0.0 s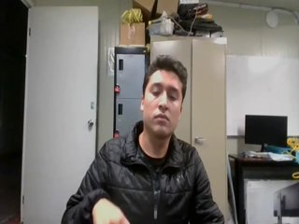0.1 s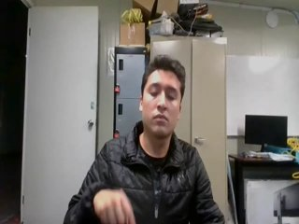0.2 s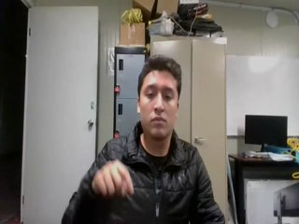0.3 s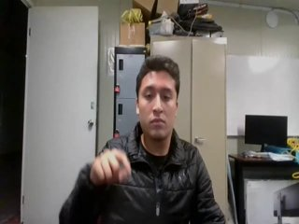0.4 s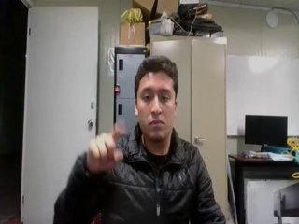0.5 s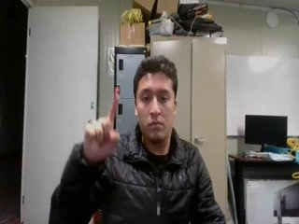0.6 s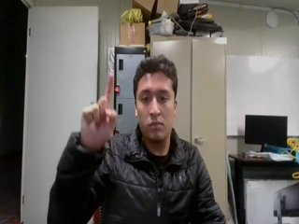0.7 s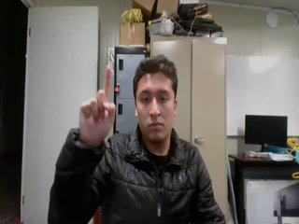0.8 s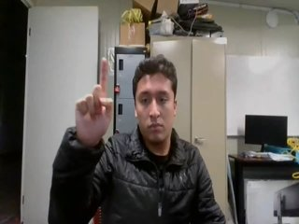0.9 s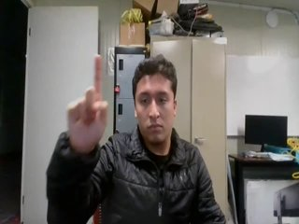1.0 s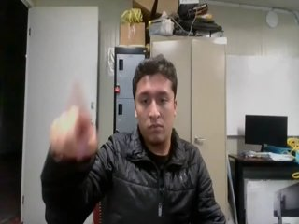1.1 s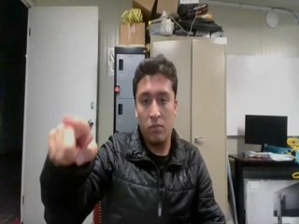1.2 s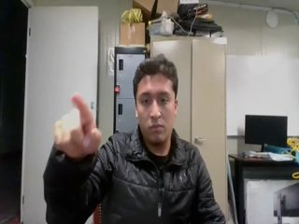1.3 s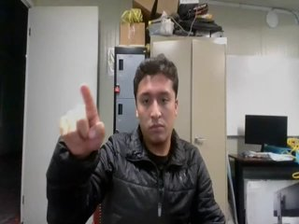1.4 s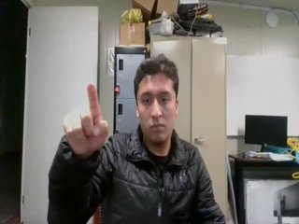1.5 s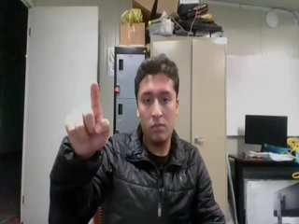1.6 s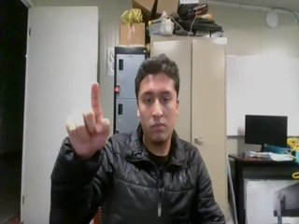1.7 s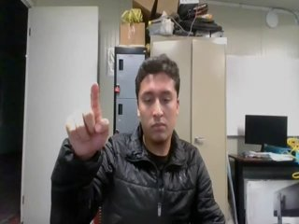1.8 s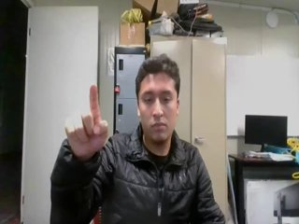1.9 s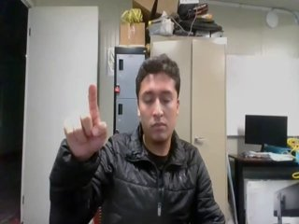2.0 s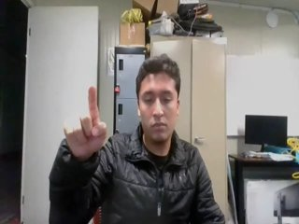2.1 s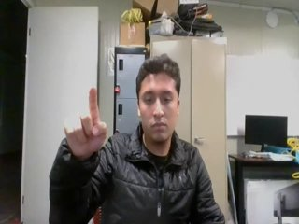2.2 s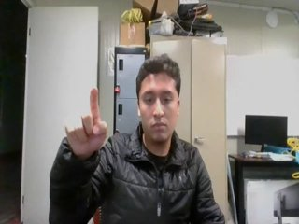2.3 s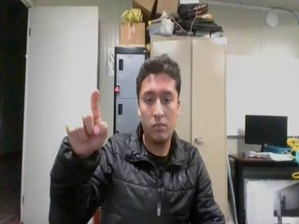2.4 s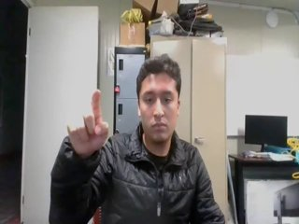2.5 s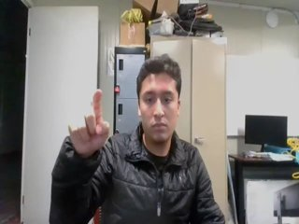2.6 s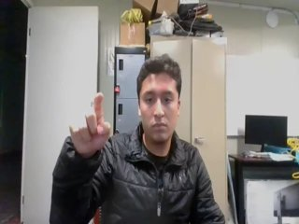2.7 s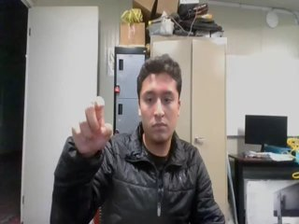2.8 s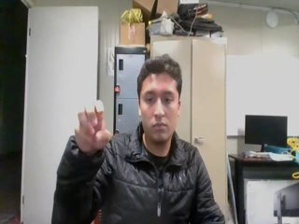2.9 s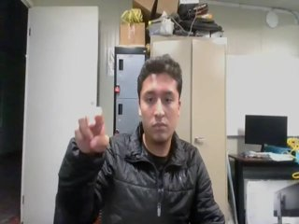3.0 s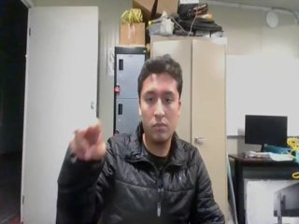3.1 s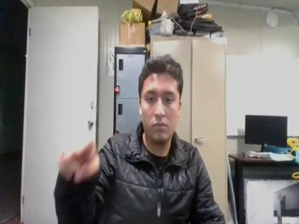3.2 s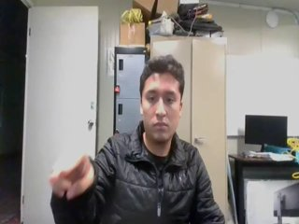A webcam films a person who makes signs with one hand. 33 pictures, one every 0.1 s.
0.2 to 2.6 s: Click with one finger.
2.7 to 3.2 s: Pointing with two fingers.
